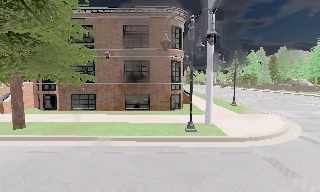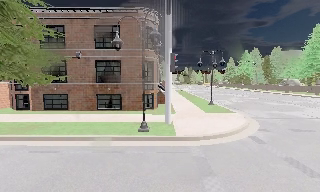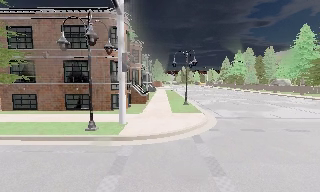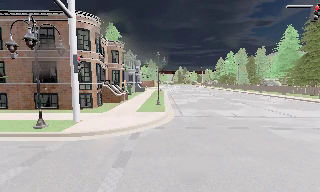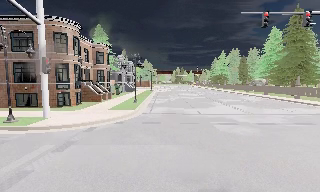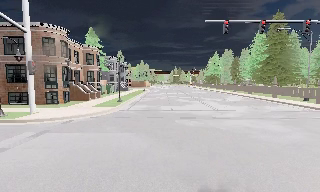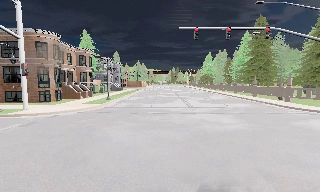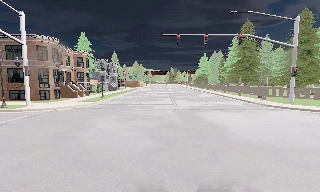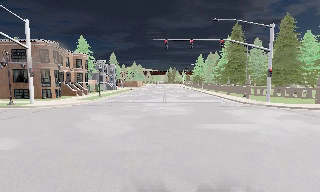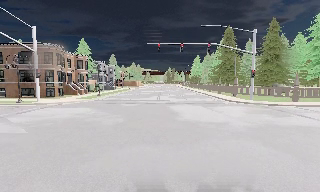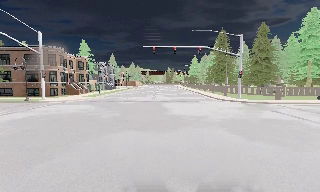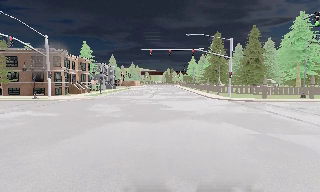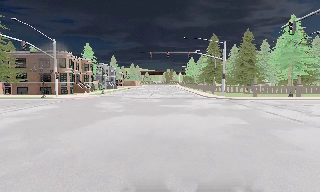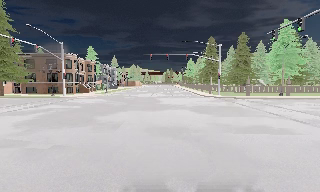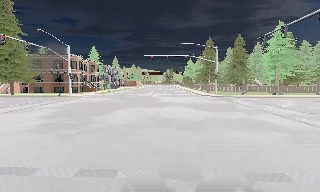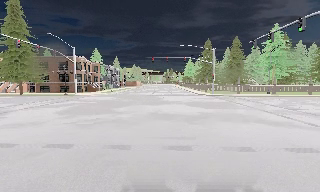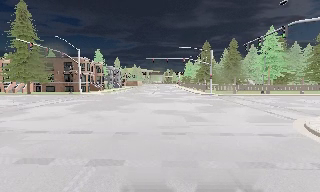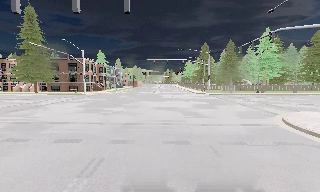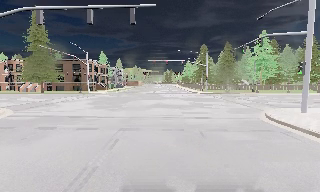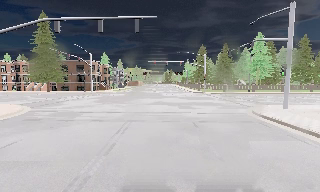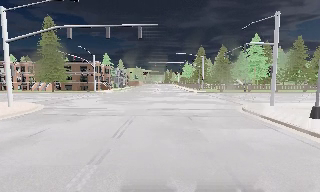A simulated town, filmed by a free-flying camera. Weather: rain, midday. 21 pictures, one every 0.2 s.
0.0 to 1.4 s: The camera travels to its right and backward, about 15 m, so close, fixed things drift to the left.
1.4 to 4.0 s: The camera travels backward, about 20 m, so what stands in front gets smaller.
The film runs backward here.
